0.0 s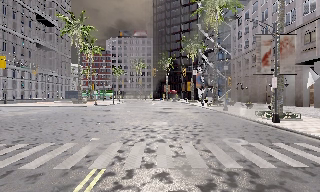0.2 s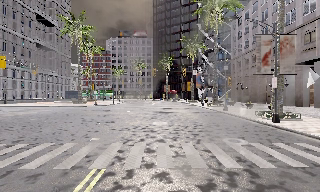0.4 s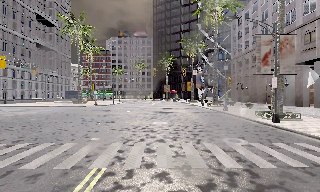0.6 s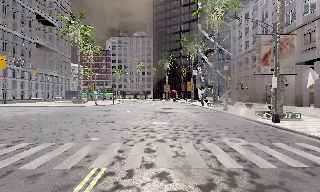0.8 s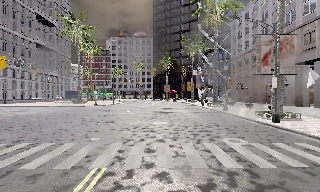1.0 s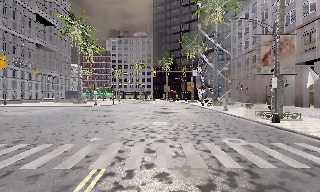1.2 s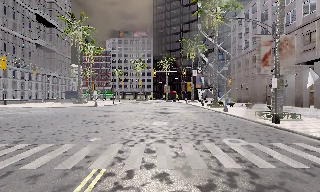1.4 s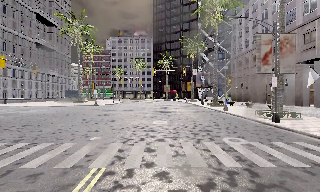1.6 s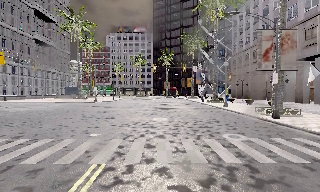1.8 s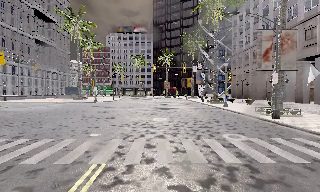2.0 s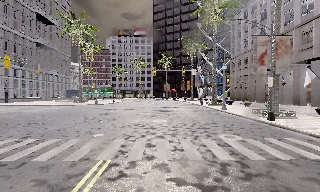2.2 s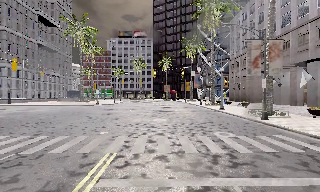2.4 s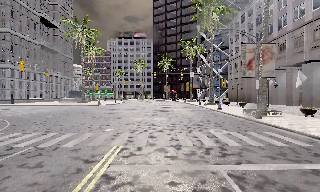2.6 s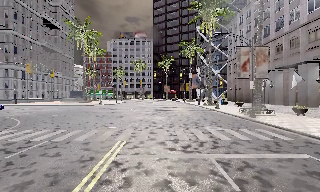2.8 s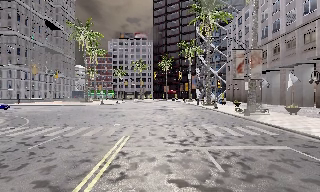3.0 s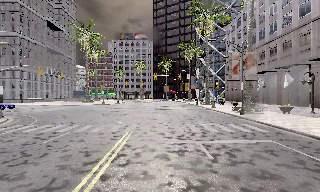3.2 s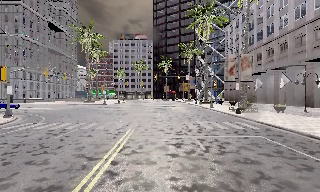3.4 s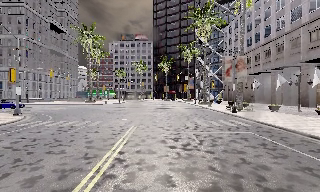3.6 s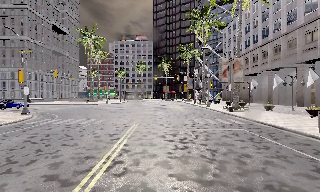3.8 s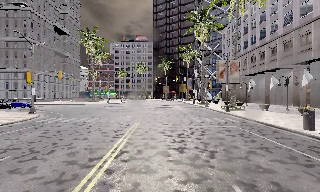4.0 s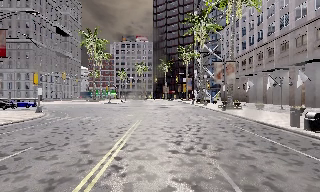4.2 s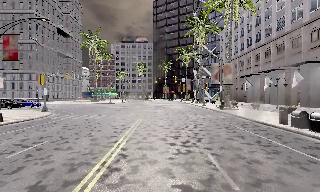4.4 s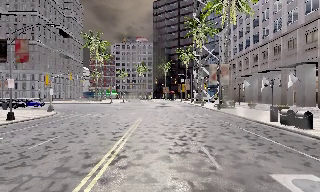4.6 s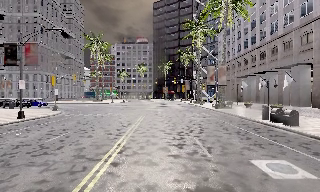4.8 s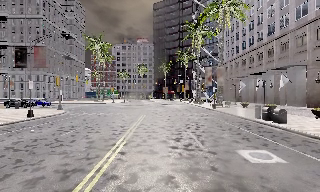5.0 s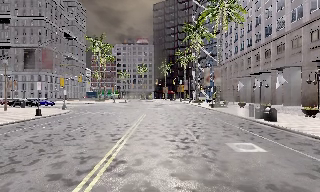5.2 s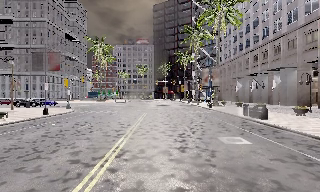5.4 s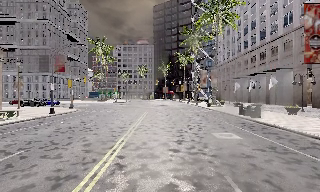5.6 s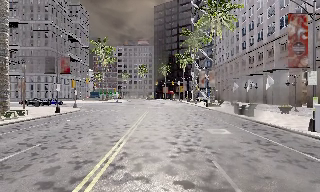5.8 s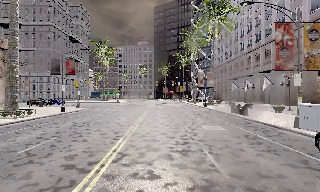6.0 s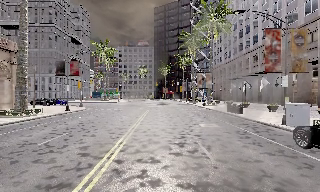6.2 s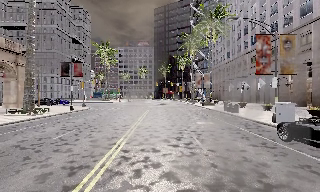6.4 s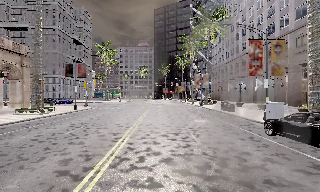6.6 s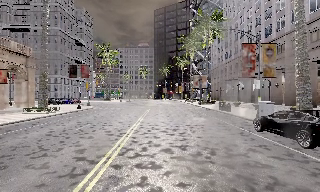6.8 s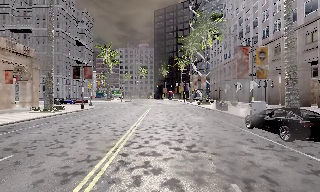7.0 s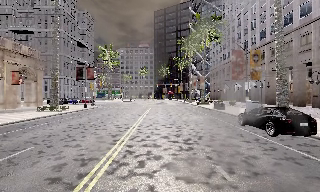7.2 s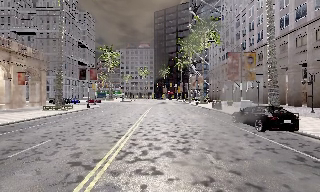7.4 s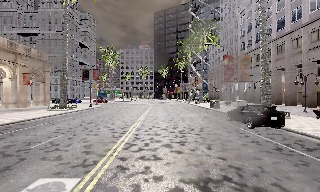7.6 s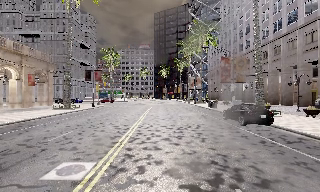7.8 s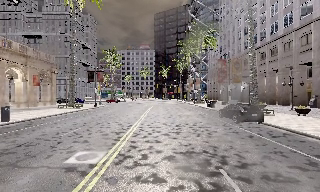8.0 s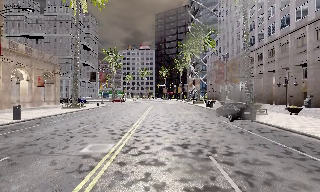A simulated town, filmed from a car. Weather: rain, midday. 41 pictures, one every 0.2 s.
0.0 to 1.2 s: The camera keeps its place and its aim.
1.2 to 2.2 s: The camera travels backward, about 1 m, so what stands in front gets smaller. It gains speed.
2.2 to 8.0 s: The camera travels backward, about 30 m, so what stands in front gets smaller.
The film runs backward here.
